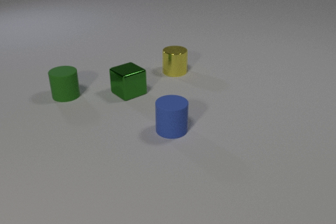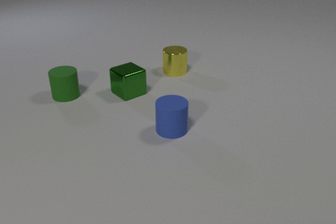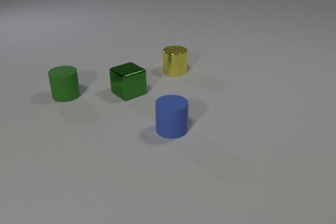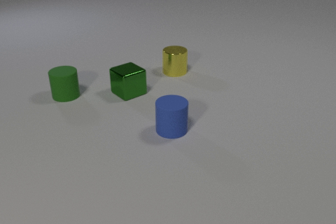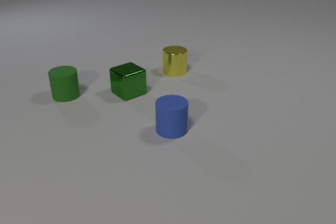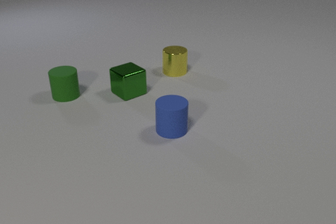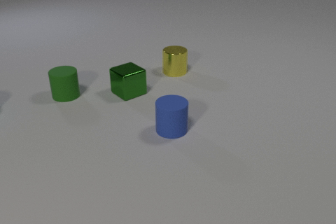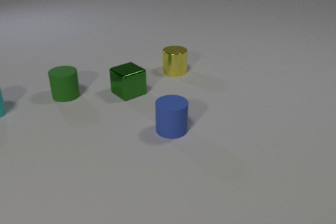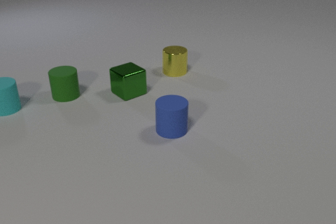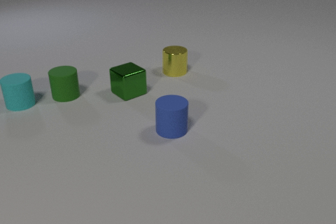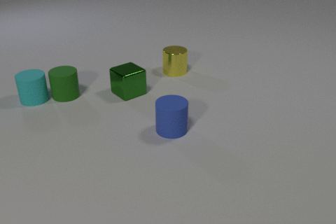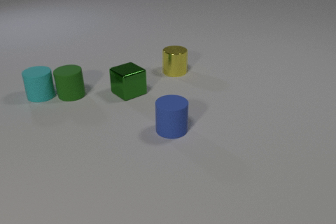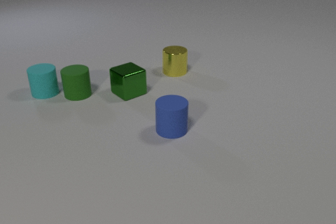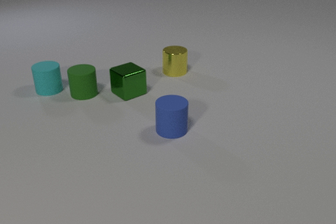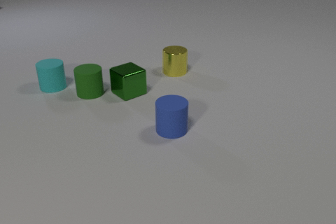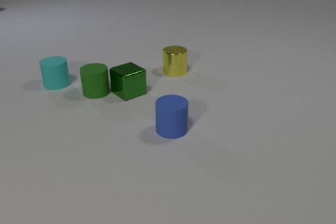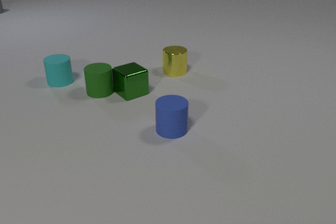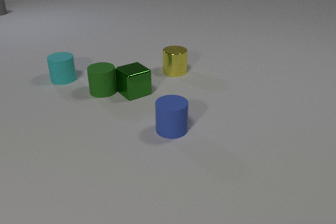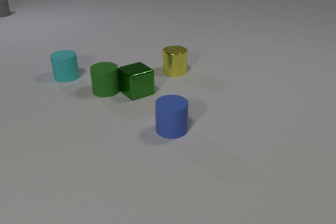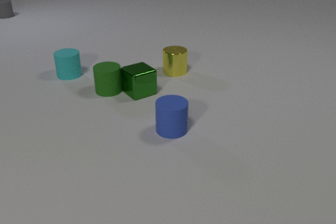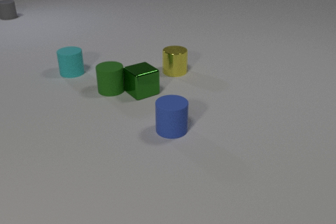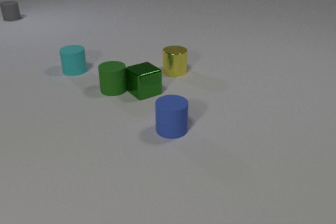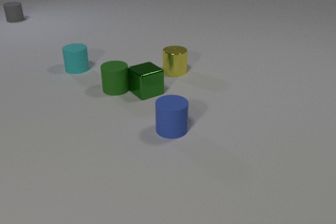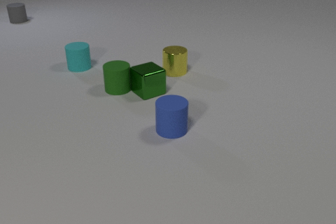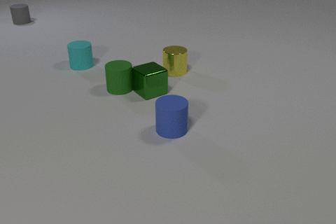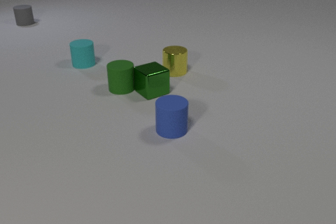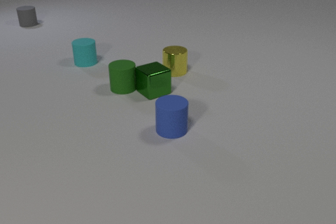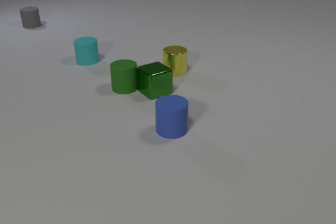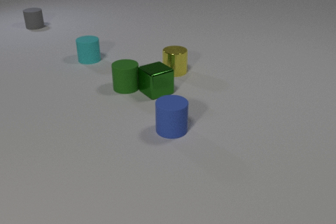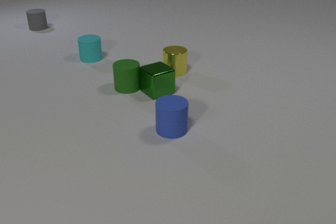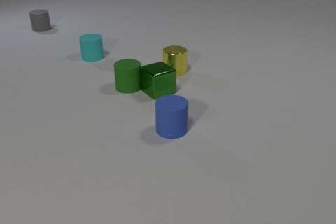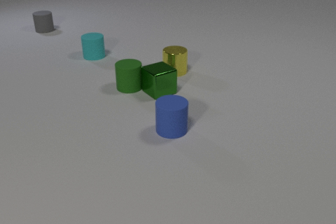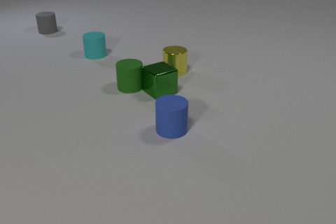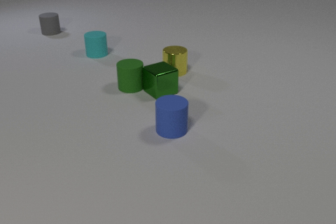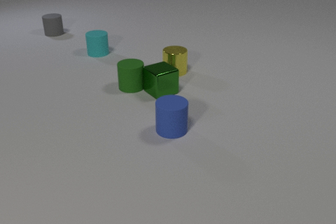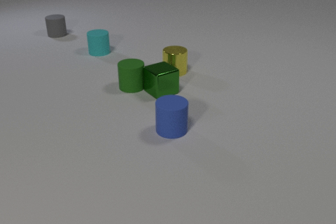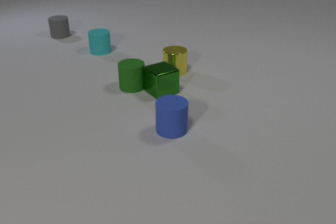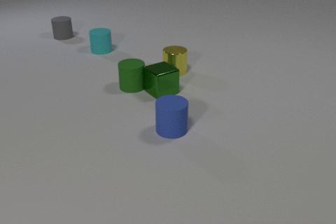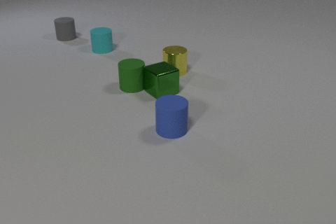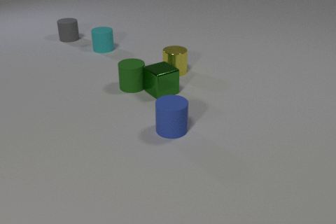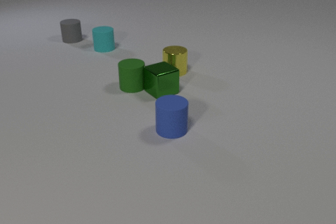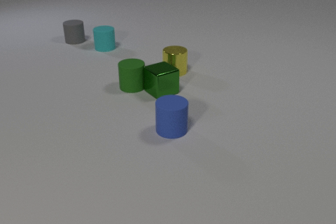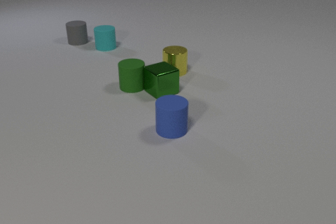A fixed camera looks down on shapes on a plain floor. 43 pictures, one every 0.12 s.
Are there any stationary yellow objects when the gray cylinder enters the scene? yes.
Are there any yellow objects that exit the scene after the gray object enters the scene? no.
What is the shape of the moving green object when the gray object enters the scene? cylinder.
0.00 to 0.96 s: The cyan rubber cylinder comes in at the left edge, slides to the right.
0.96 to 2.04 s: The cyan rubber cylinder slides to the right and away from the camera. The green rubber cylinder slides to the right. The gray rubber cylinder comes in at the left edge, slides toward the camera and to the right. The cyan rubber cylinder and the green rubber cylinder collide. The green rubber cylinder and the green metal cube collide.
2.04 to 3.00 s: The cyan rubber cylinder slides away from the camera and to the right. The green rubber cylinder slides to the right. The green metal cube slides to the right. The gray rubber cylinder slides toward the camera and to the right.
3.00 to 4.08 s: The cyan rubber cylinder slides away from the camera and to the right. The green rubber cylinder slides to the right. The green metal cube slides to the right. The gray rubber cylinder slides toward the camera and to the right.
4.08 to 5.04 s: The cyan rubber cylinder slides away from the camera and to the right. The gray rubber cylinder slides toward the camera and to the right.
